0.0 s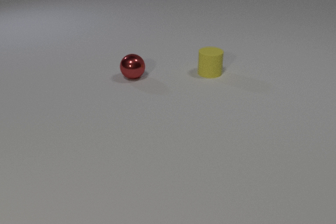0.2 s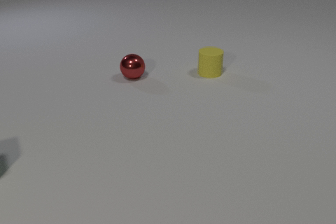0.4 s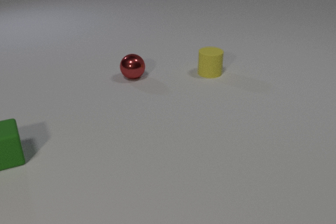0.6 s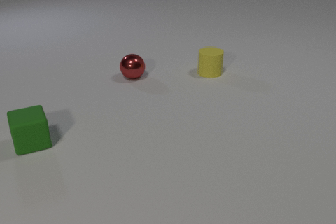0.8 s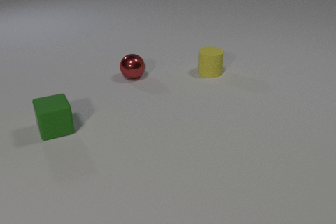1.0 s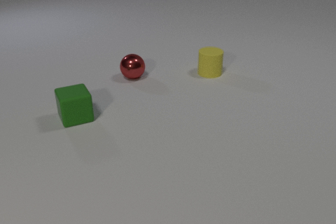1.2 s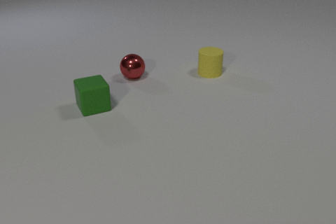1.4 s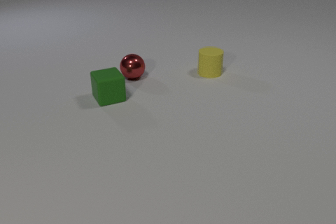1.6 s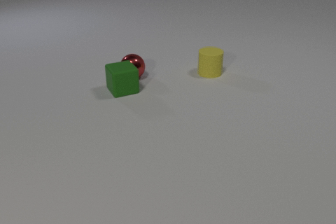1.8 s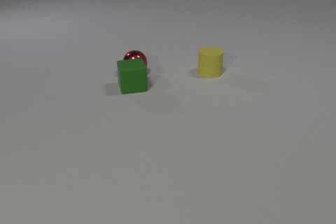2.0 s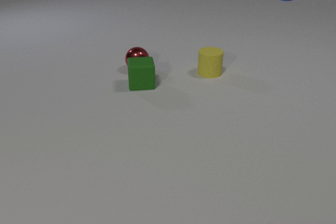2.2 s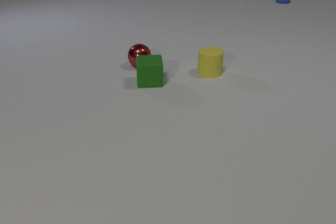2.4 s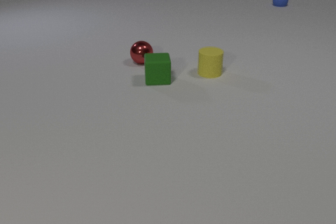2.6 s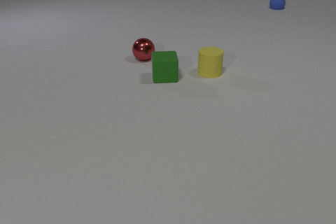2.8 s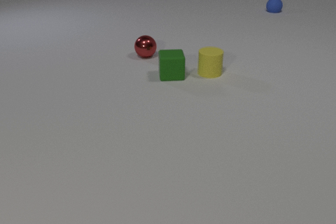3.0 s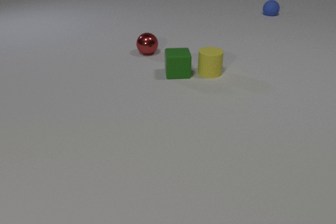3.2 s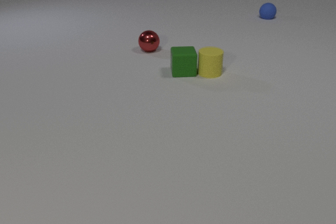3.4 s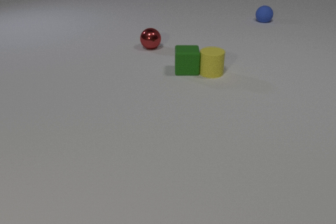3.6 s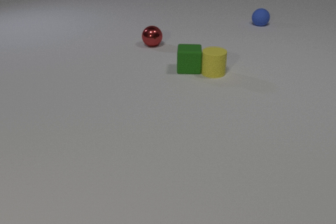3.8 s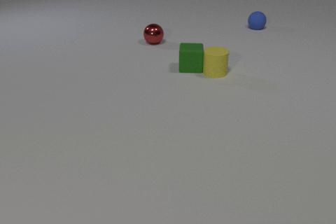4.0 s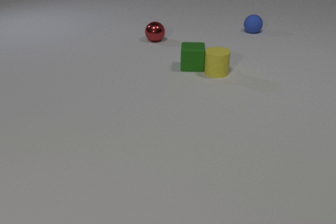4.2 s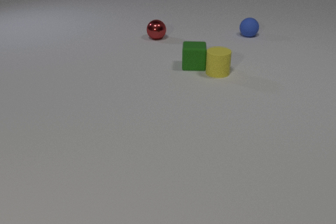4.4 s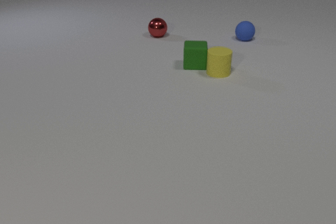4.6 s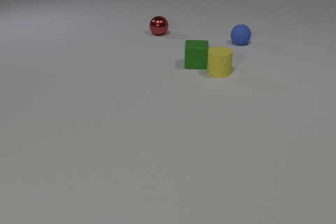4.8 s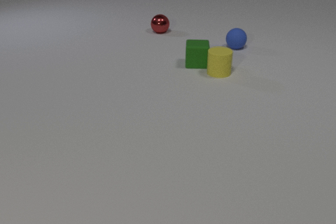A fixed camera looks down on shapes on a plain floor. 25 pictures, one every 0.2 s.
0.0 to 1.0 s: The green rubber cube comes in at the left edge, slides to the right and away from the camera.
1.0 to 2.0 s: The green rubber cube slides to the right and away from the camera. The red metal sphere rolls away from the camera. The blue rubber sphere comes in at the top edge, rolls toward the camera. The green rubber cube and the red metal sphere collide.
2.0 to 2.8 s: The green rubber cube slides to the right and away from the camera. The red metal sphere rolls away from the camera. The blue rubber sphere rolls toward the camera.
2.8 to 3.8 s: The green rubber cube slides to the right and away from the camera. The red metal sphere rolls away from the camera. The blue rubber sphere rolls toward the camera. The yellow rubber cylinder slides to the right. The green rubber cube and the yellow rubber cylinder collide.
3.8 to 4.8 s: The green rubber cube slides away from the camera and to the right. The red metal sphere rolls away from the camera. The blue rubber sphere rolls toward the camera.
How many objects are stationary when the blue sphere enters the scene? 1.
How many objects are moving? 4.
Are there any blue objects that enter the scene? yes.
